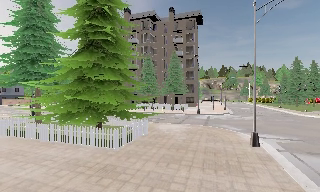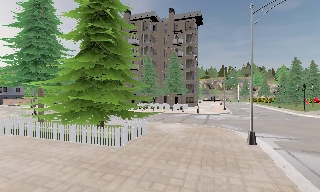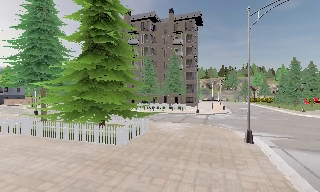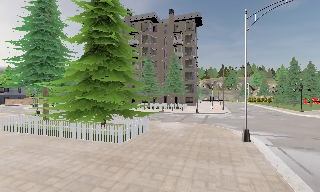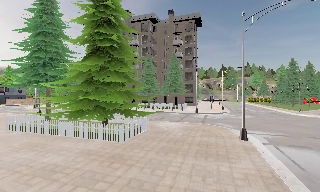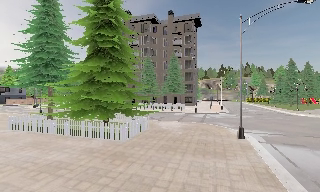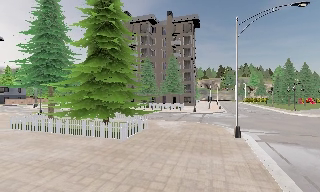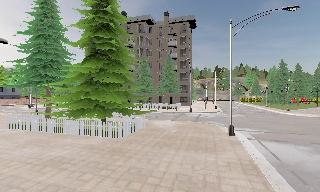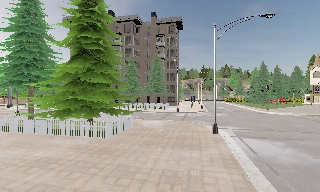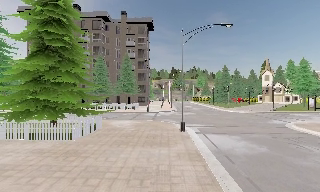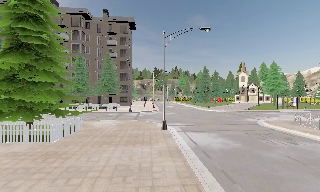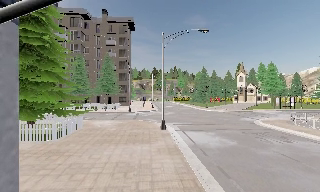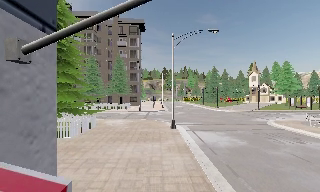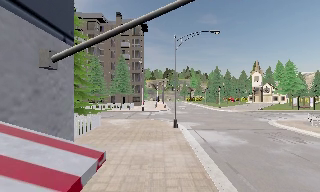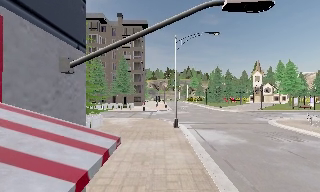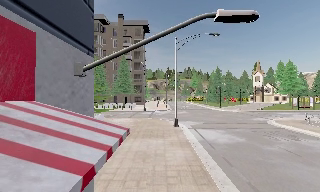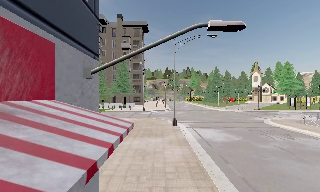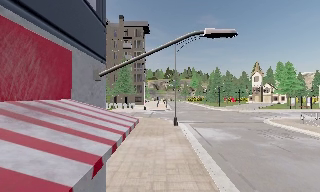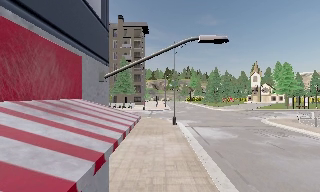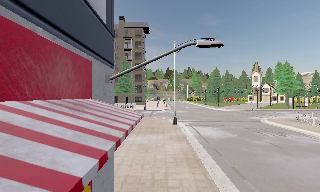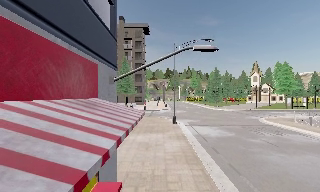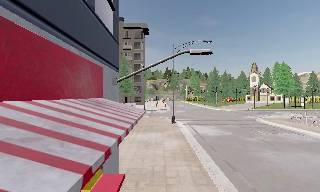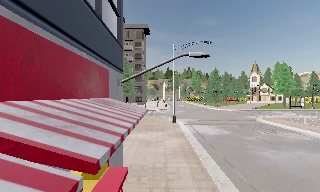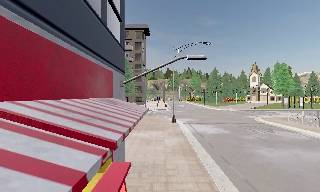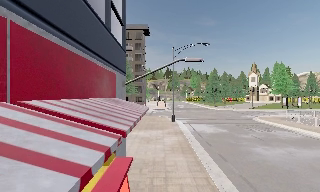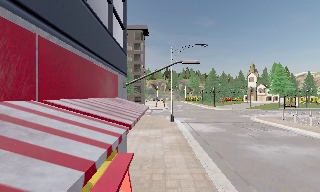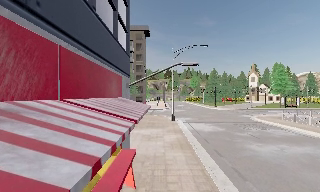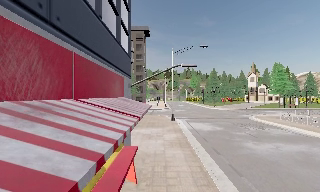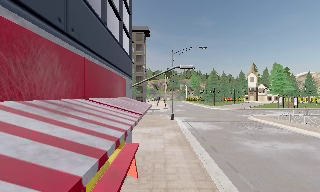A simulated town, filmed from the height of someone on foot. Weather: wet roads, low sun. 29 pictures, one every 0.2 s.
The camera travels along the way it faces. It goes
backward.
0.0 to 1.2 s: The camera travels backward, about 1.5 m, so what stands in front gets smaller.
1.2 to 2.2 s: The camera pans to its right, which is clockwise from overhead, by about 25 degrees. It travels backward, about 1.5 m, so what stands in front gets smaller.
2.2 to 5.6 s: The camera travels backward, about 4.5 m, so what stands in front gets smaller.
The film runs backward here.
